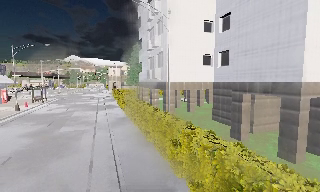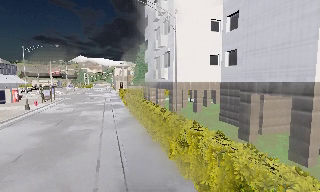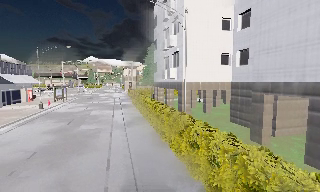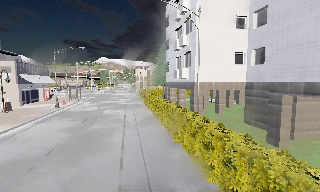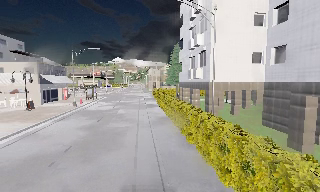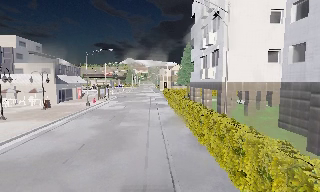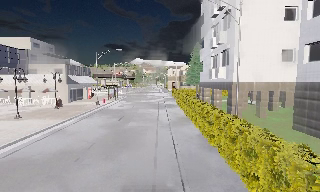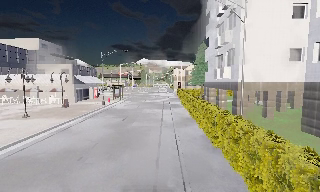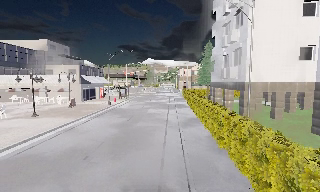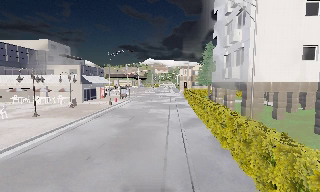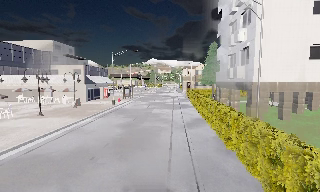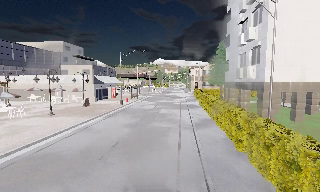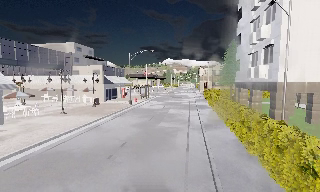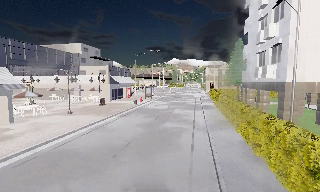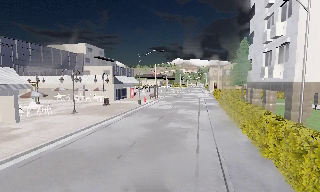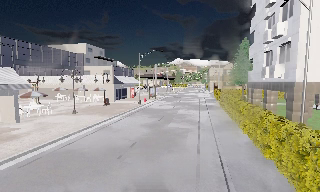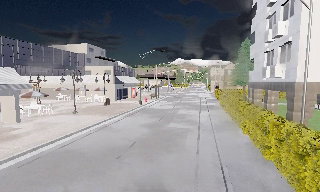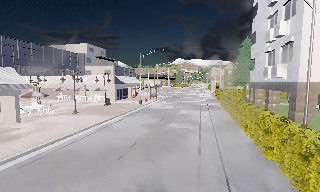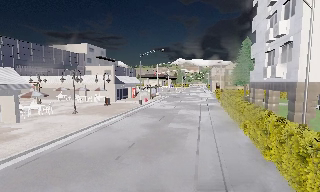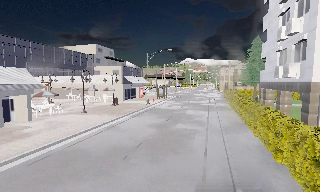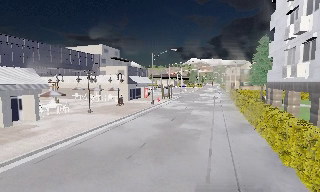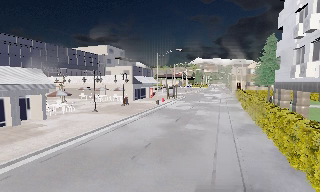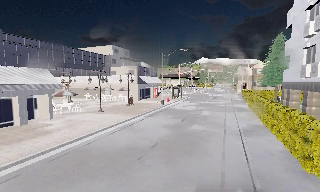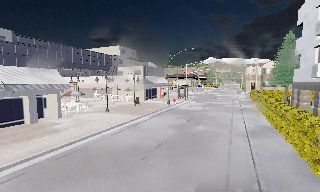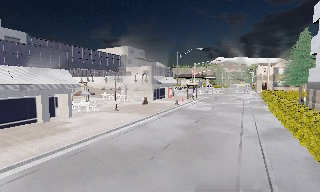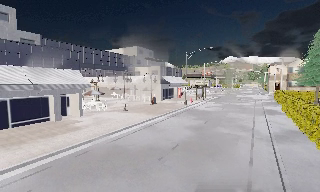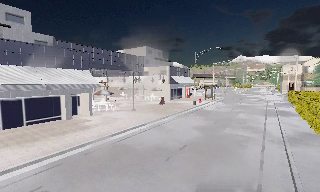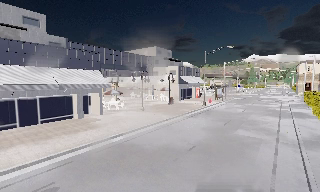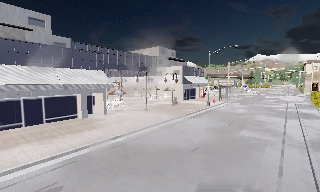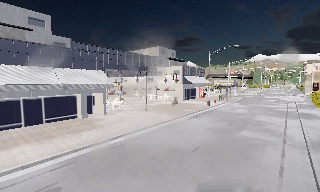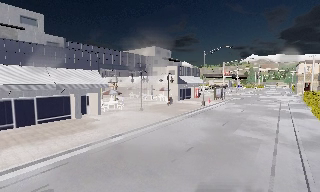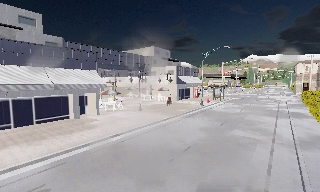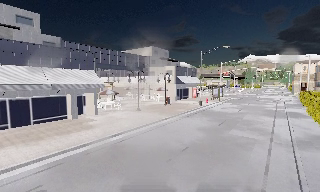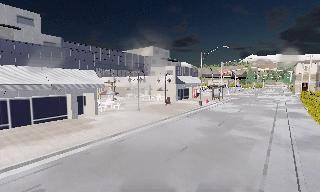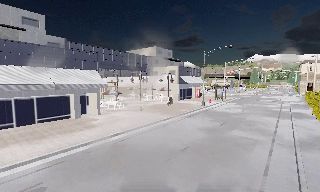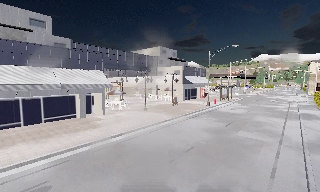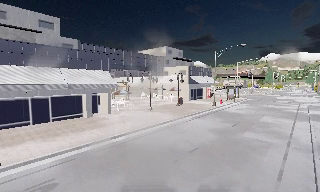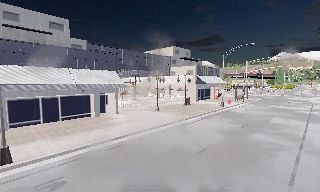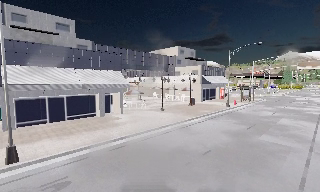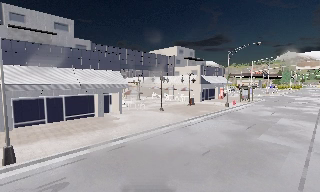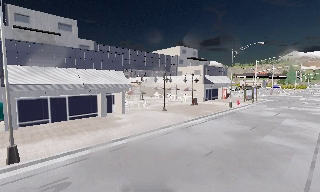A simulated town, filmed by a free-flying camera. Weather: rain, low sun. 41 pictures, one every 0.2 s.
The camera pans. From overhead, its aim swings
counterclockwise.
The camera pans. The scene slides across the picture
to the right.
0.0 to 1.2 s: The scene slides to the right, as the camera pans about 20 degrees to its left.
1.2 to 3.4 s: The camera swings to its left by about 15 degrees, and the scene slides to the right. It travels forward, about 0.5 m, so what stands in front looms larger.
3.4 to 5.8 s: The scene slides to the right, as the camera pans about 25 degrees to its left.
5.8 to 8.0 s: The camera travels to its right, about 0.5 m.
The film runs forward here.
